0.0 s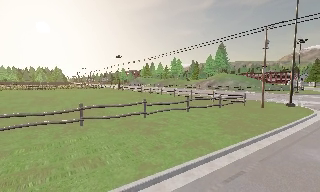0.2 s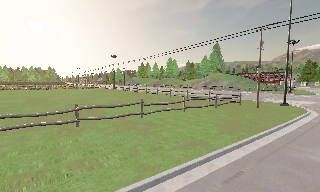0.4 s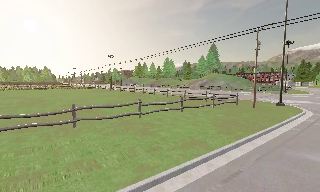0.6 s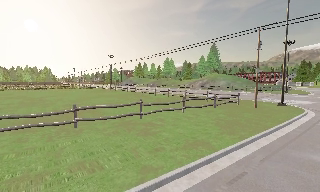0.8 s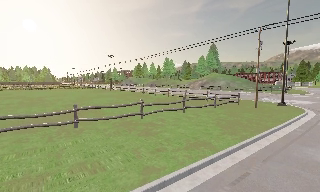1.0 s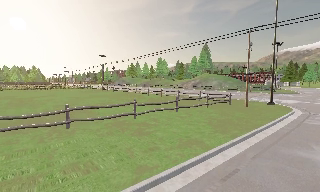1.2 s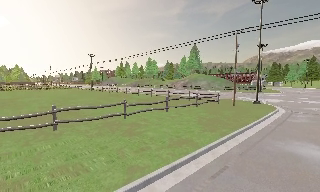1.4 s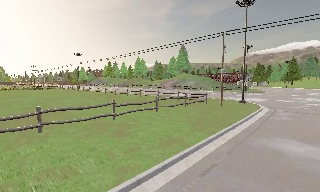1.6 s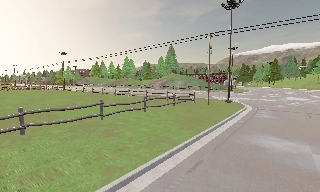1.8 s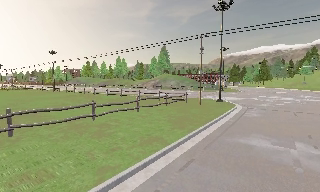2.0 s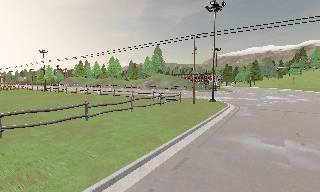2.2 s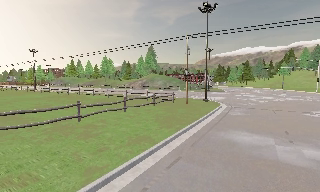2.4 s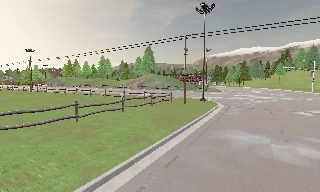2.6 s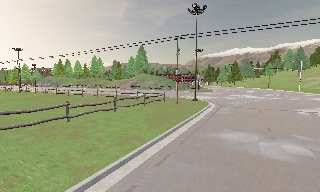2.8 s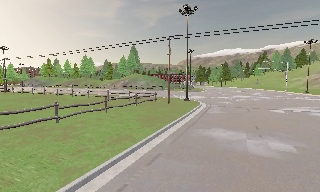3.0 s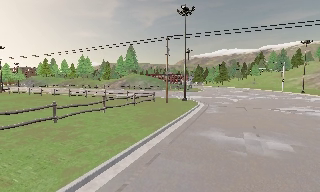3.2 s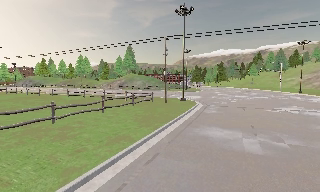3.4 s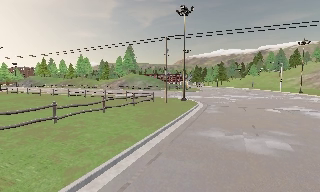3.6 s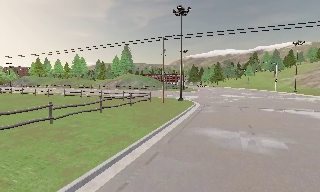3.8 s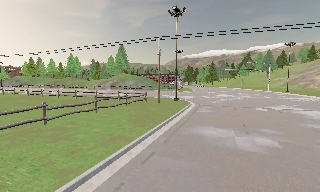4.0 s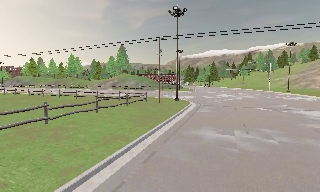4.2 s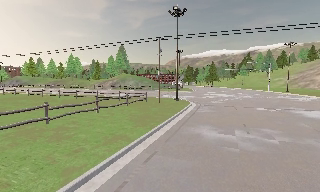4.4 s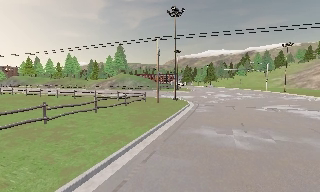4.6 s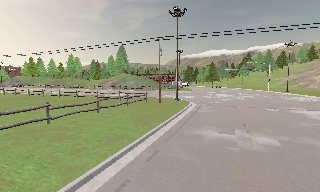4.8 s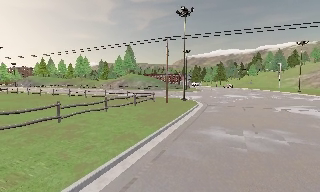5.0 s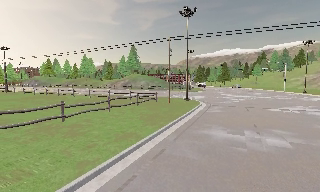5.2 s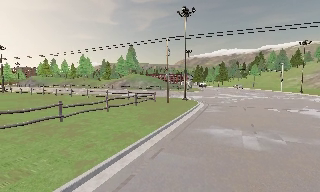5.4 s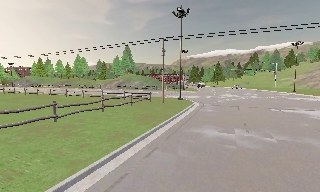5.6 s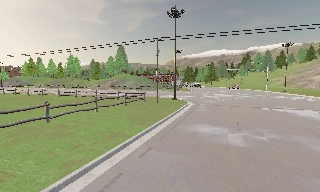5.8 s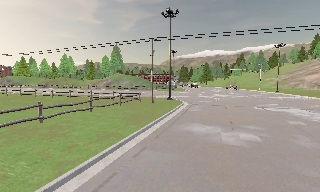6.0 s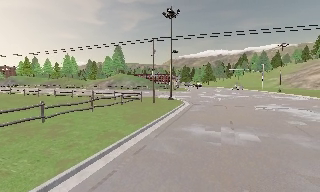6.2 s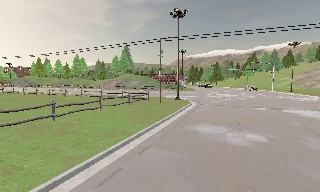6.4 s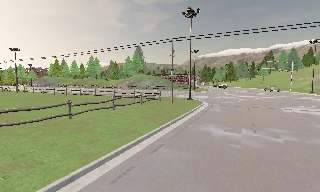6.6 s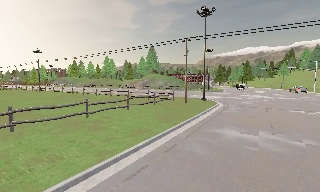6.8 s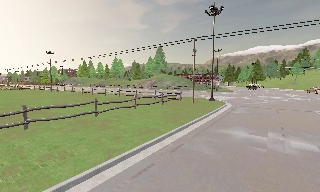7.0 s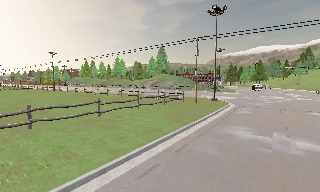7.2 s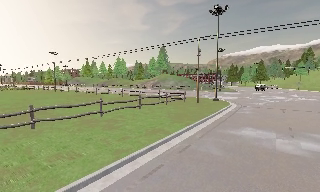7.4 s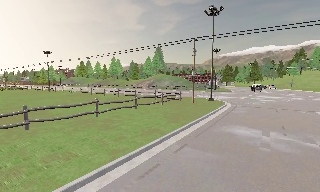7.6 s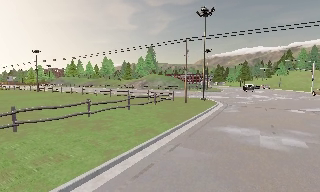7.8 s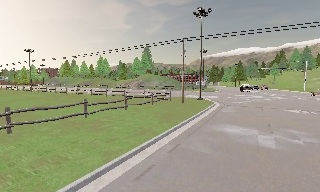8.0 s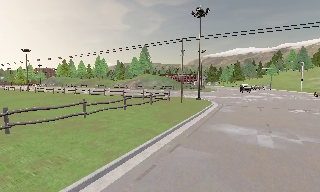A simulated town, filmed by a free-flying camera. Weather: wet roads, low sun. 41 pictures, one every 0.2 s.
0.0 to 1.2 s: The camera shifts only a little, or ends up much as it began.
1.2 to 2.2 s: The camera swings to its right by about 15 degrees, and the scene slides to the left.
2.2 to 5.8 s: The scene slides to the left, as the camera pans about 10 degrees to its right. It travels backward, about 1 m, so what stands in front gets smaller.
5.8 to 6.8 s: The scene slides to the right, as the camera pans about 15 degrees to its left.
6.8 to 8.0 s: The camera travels to its left, about 0.5 m.
The film runs backward here.
